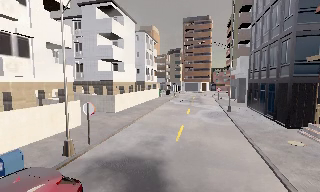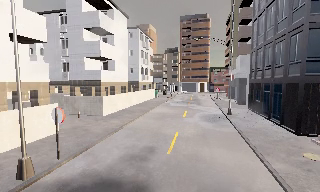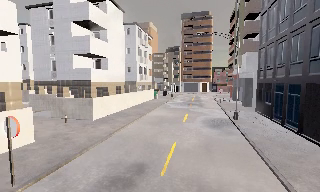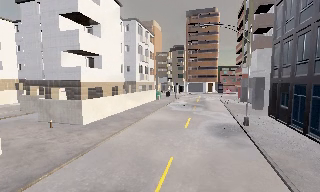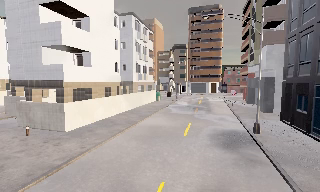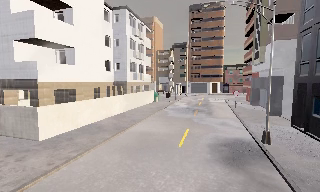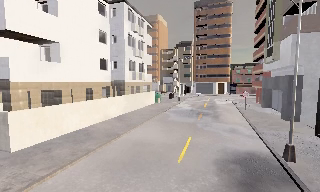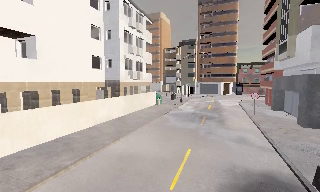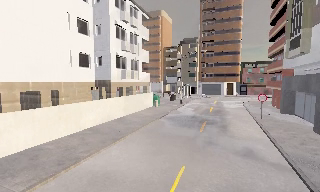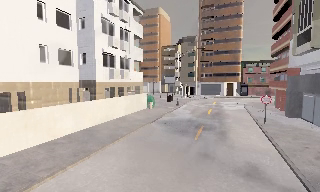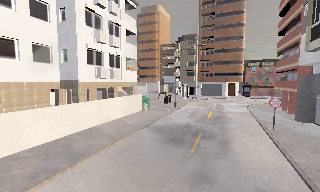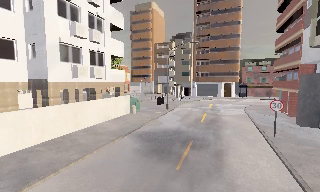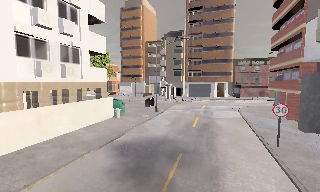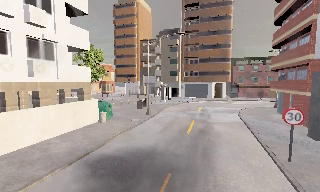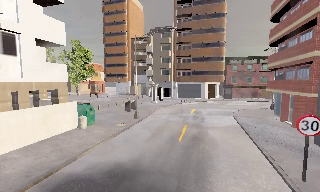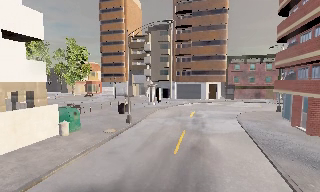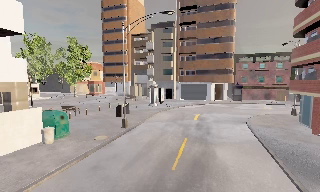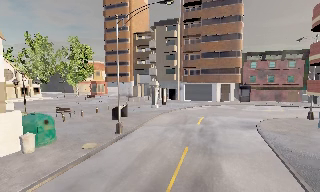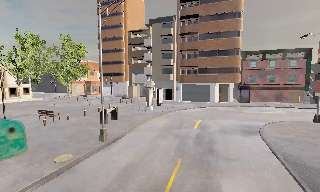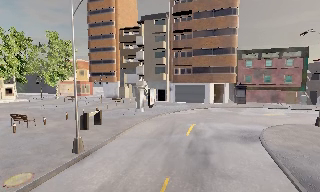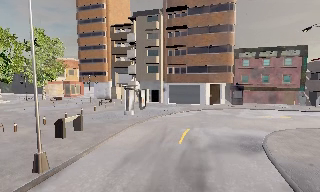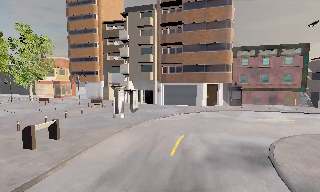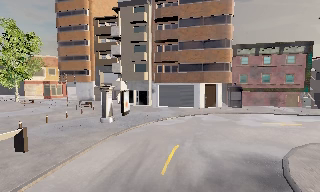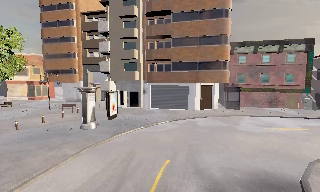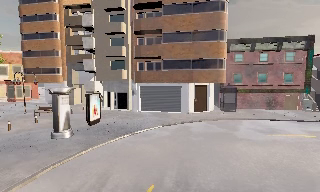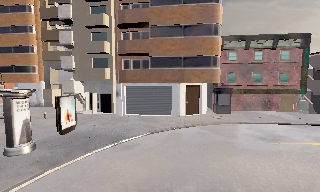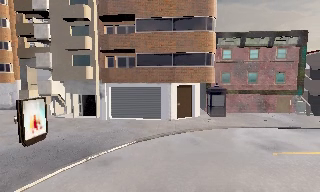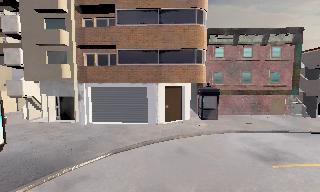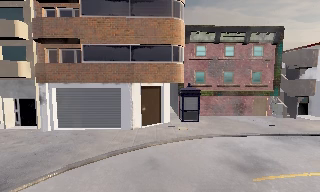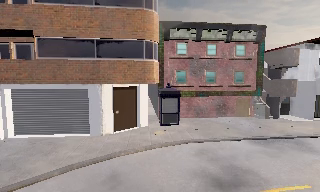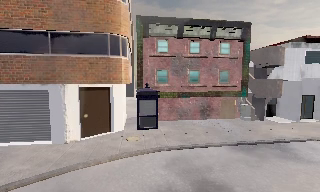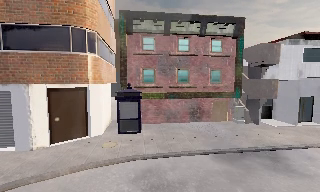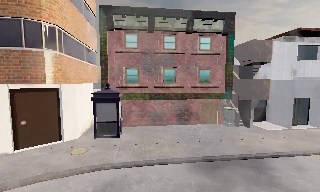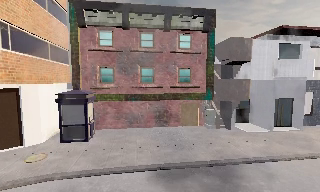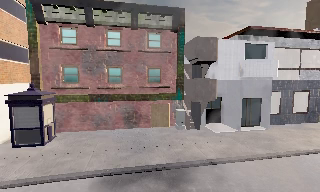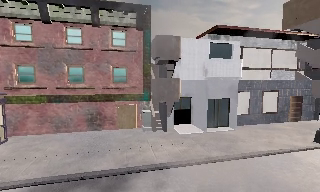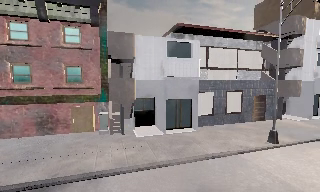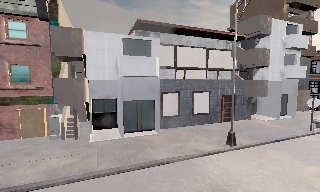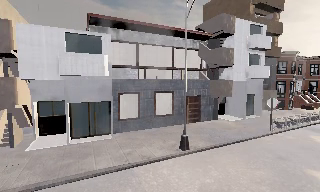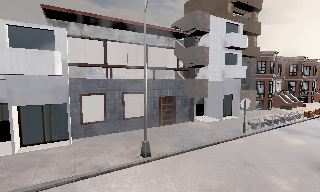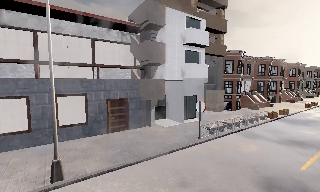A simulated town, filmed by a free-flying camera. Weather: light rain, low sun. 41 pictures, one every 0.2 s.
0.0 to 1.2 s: The camera travels forward, about 11 m, so what stands in front looms larger.
1.2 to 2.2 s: The camera travels forward and to its right, about 9 m, so what stands in front looms larger.
2.2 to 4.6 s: The camera travels forward, about 19 m, so what stands in front looms larger.
4.6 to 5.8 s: The camera pans to its right, which is clockwise from overhead, by about 20 degrees. It travels forward, about 9 m, so what stands in front looms larger.
5.8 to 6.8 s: The camera travels to its right and forward, about 8 m, so close, fixed things drift to the left.
6.8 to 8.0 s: The camera pans to its right, which is clockwise from overhead, by about 25 degrees. It travels to its right, about 12 m, so close, fixed things drift to the left.
The film runs forward here.
